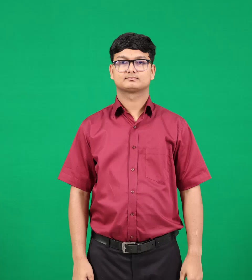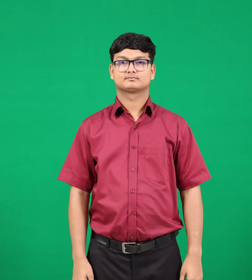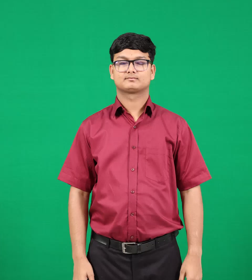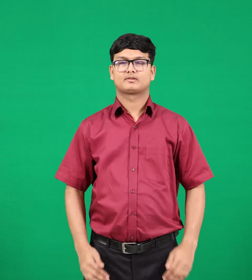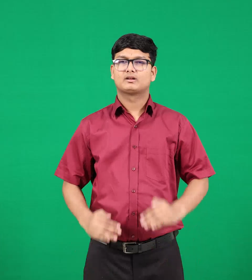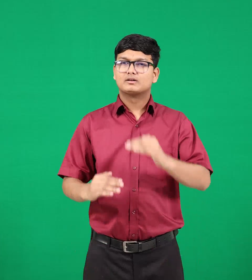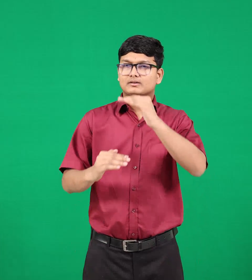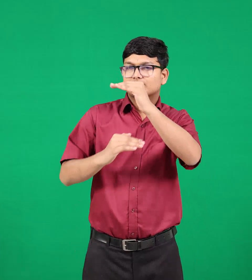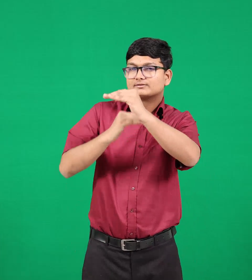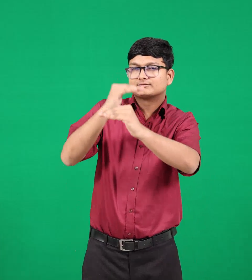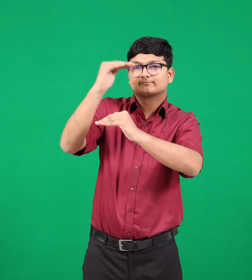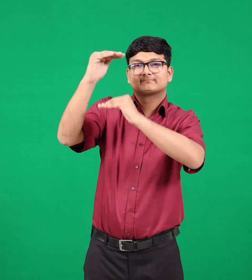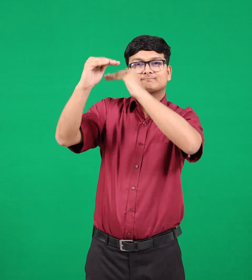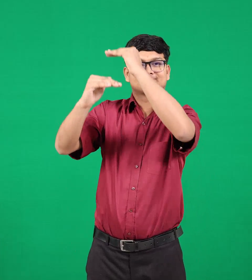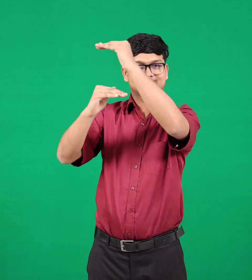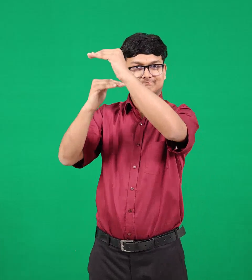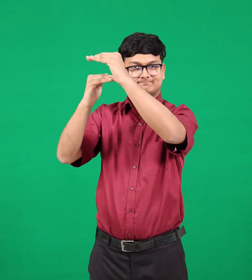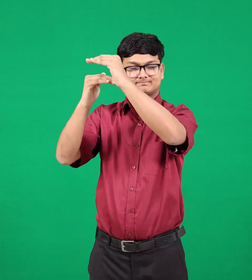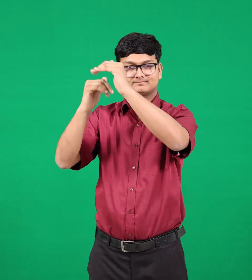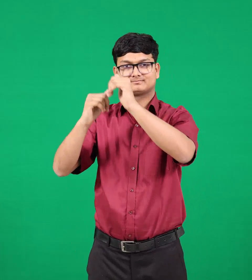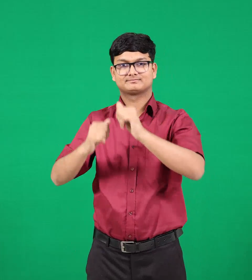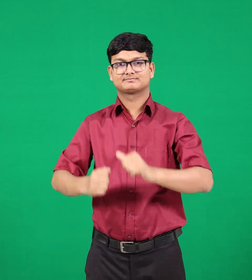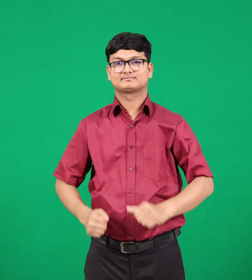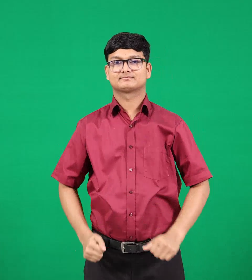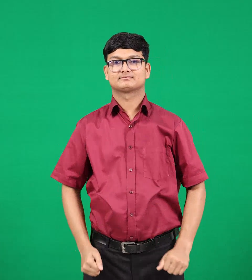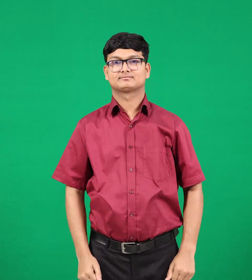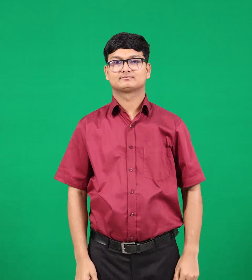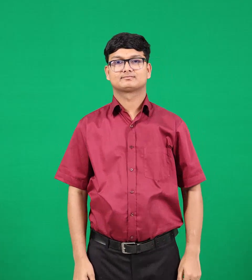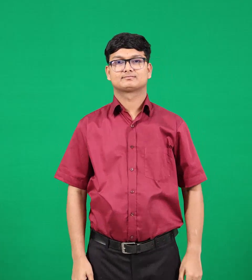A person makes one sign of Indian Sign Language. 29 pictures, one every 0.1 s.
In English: develop
